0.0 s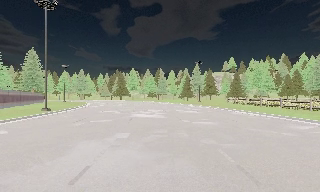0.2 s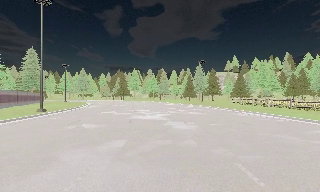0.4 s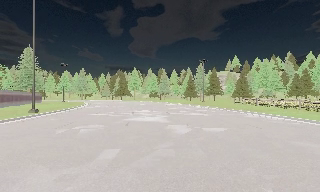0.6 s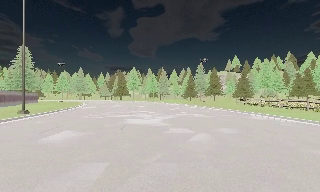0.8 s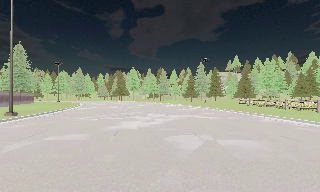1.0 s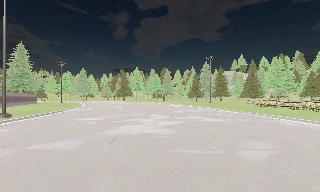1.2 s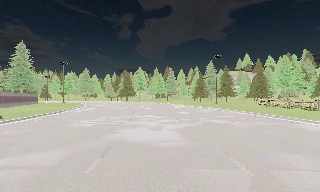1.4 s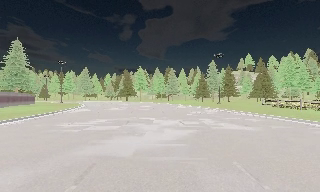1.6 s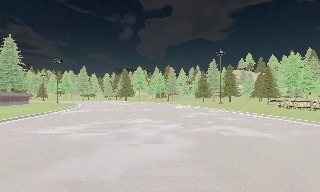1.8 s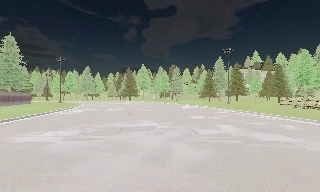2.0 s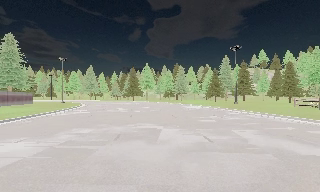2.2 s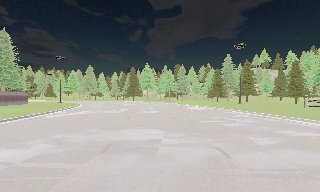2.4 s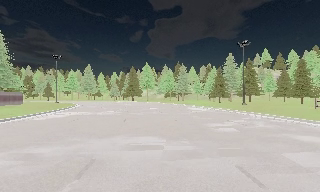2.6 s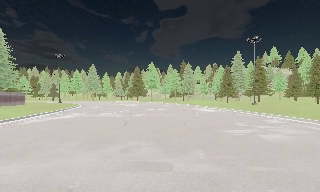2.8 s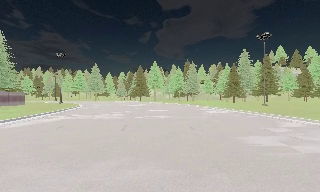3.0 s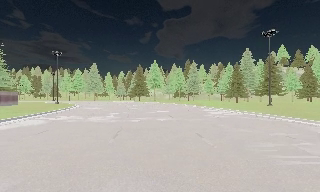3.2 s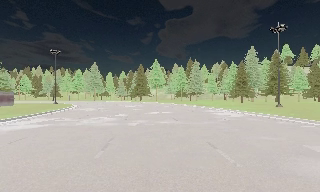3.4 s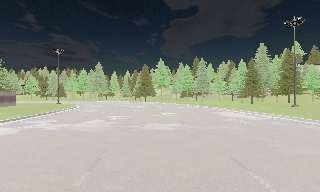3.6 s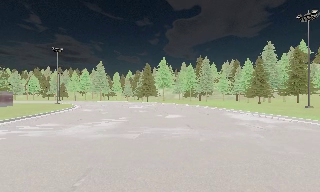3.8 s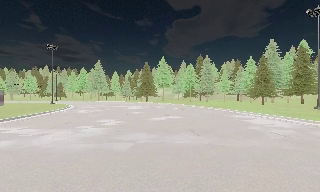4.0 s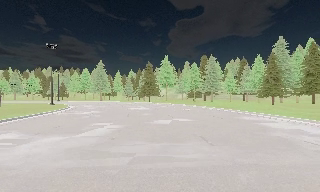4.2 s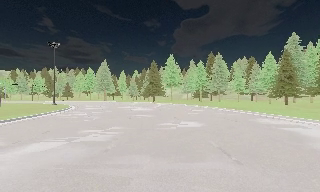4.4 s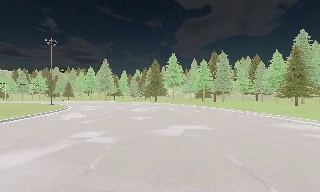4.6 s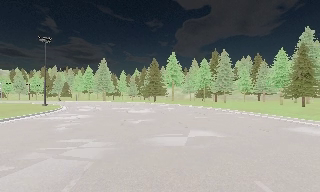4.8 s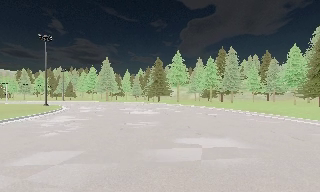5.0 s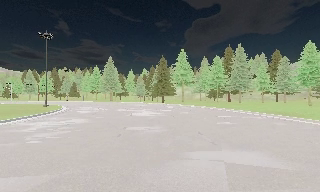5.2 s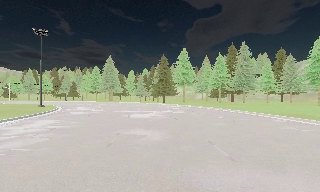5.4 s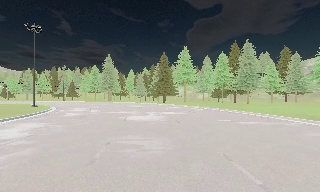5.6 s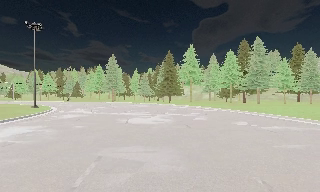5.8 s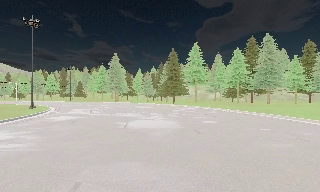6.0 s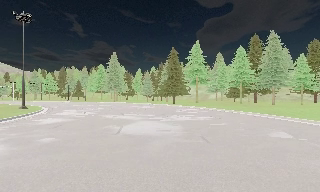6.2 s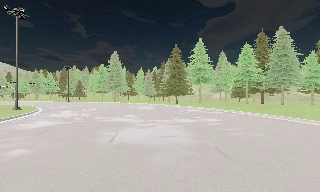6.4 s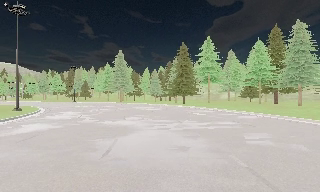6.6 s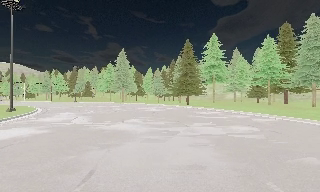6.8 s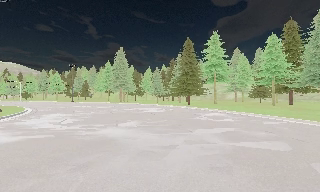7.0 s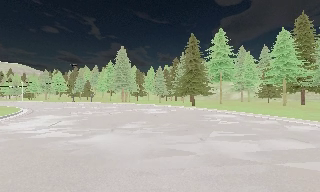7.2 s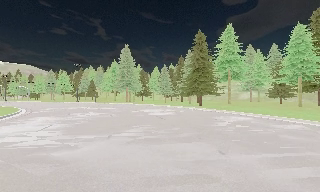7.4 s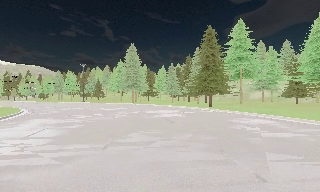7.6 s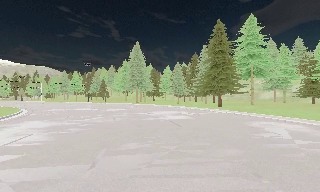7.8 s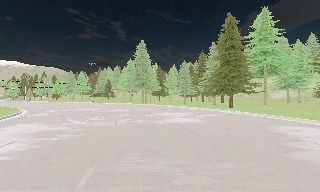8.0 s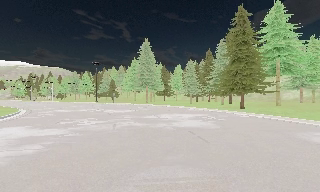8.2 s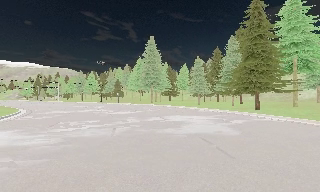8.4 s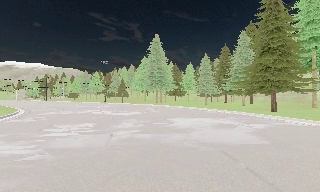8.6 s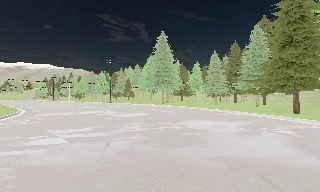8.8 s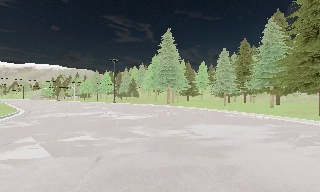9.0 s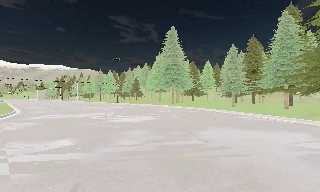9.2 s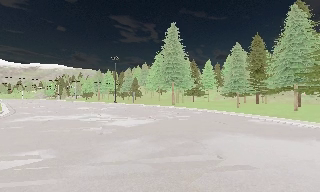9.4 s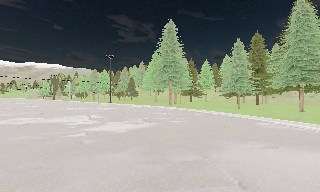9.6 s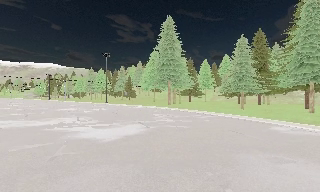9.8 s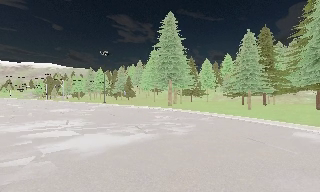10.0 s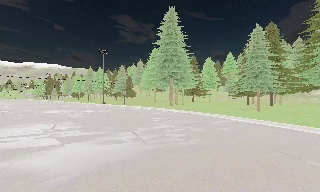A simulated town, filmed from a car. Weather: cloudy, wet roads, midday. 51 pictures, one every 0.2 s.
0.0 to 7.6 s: The scene slides to the right, as the camera pans about 30 degrees to its left. It travels forward, about 50 m.
7.6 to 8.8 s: The scene slides to the right, as the camera pans about 10 degrees to its left. It travels forward, about 8 m, so what stands in front looms larger.
8.8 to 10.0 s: The camera travels forward, about 8 m, so what stands in front looms larger.
The film runs forward here.
